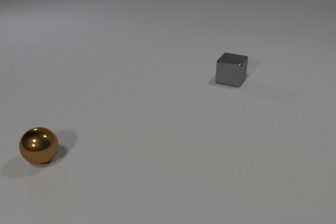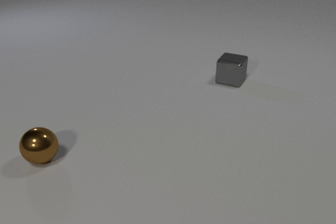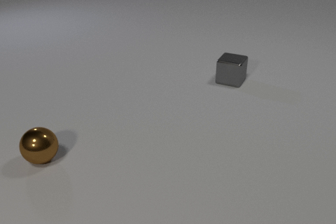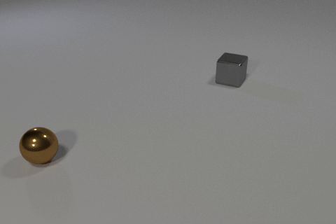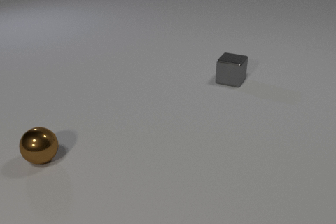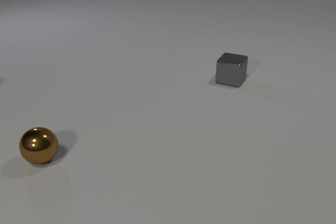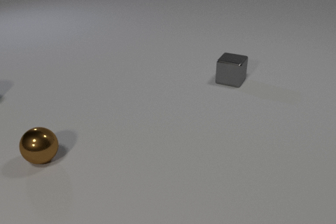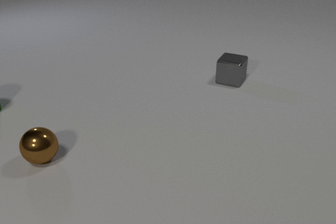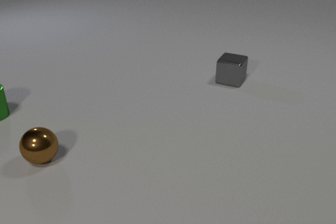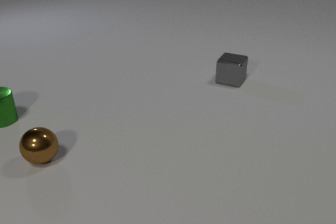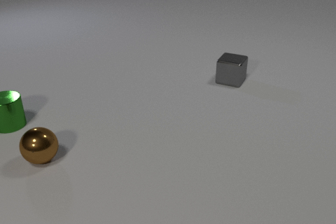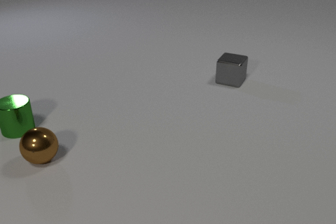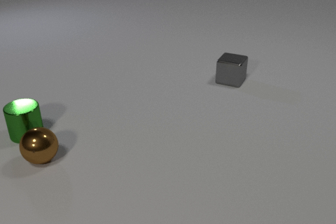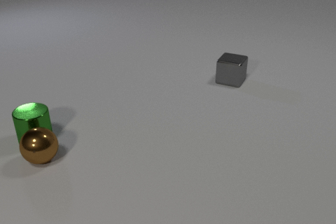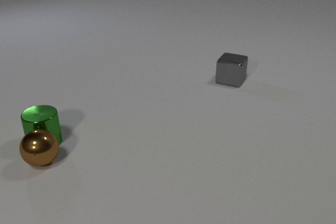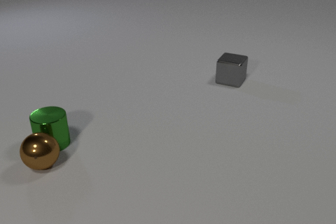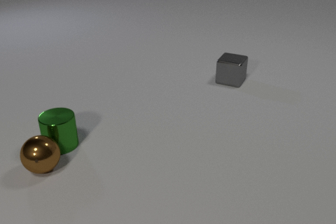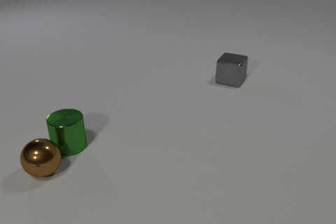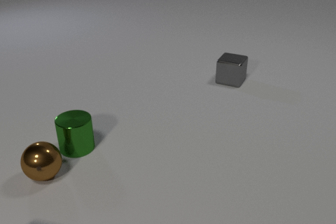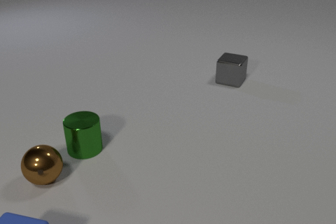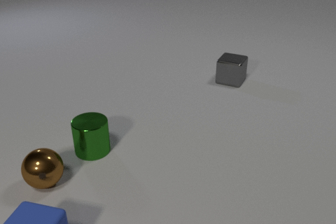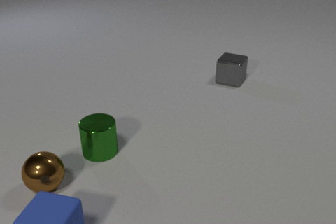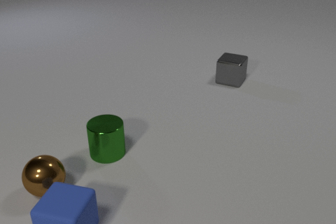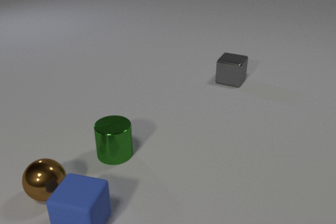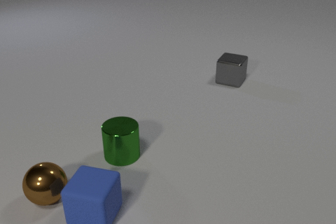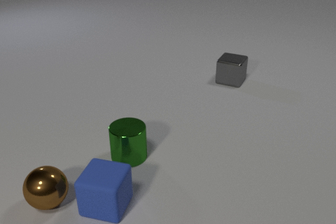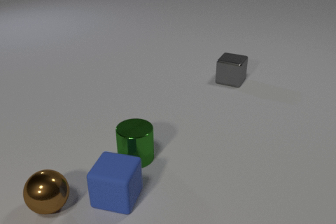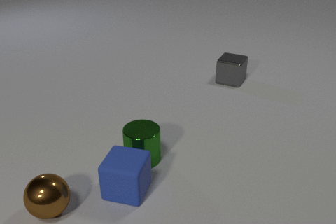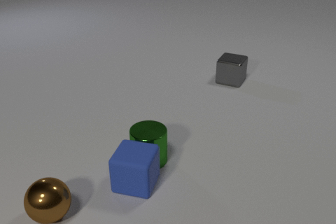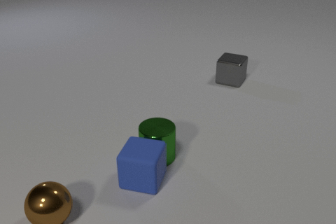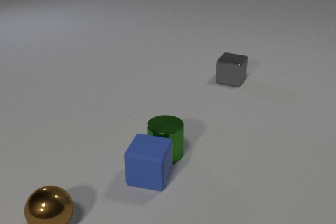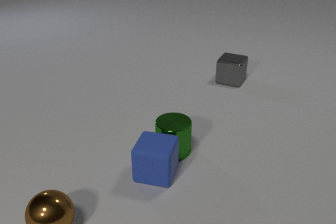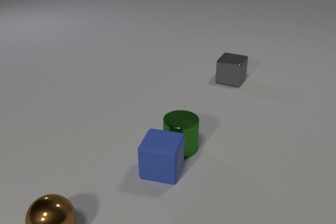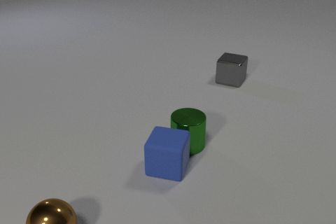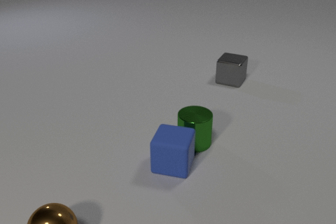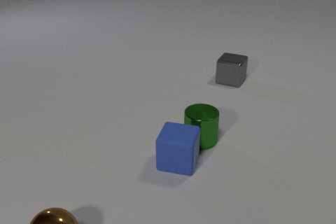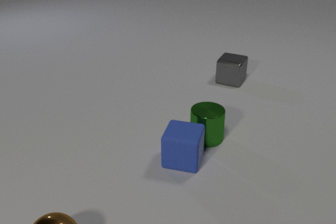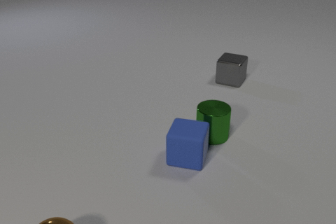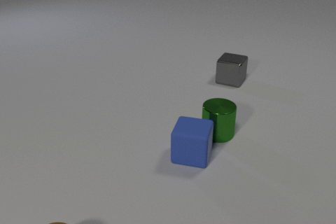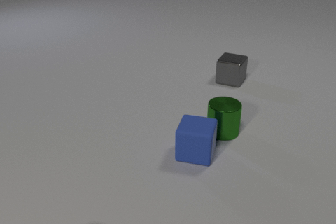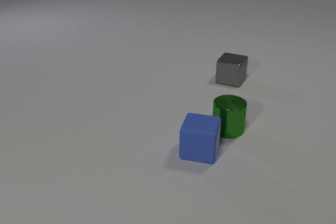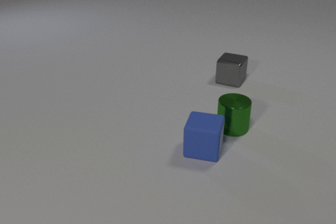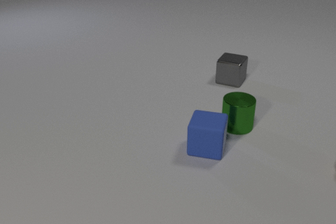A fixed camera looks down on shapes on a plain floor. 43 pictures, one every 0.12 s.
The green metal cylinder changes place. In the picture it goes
to the right.
The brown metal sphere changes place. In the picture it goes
toward the camera.
0.00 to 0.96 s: The green metal cylinder comes in at the left edge, slides toward the camera and to the right.
0.96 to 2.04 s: The green metal cylinder slides toward the camera and to the right. The brown metal sphere rolls toward the camera. The green metal cylinder and the brown metal sphere collide.
2.04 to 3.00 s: The green metal cylinder slides to the right and toward the camera. The brown metal sphere rolls toward the camera. The blue rubber cube comes in at the bottom edge, slides to the right and away from the camera.
3.00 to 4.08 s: The green metal cylinder slides to the right. The brown metal sphere rolls toward the camera. The blue rubber cube slides to the right and away from the camera. The green metal cylinder and the blue rubber cube collide.
4.08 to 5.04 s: The green metal cylinder slides to the right and away from the camera. The brown metal sphere rolls toward the camera, leaves at the bottom edge. The blue rubber cube slides to the right and away from the camera.
How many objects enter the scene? 3.
What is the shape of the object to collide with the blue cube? cylinder.
Are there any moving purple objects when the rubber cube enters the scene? no.
